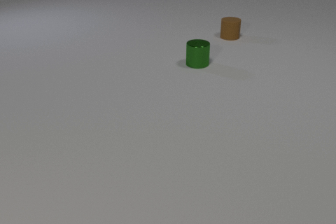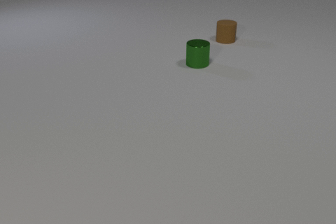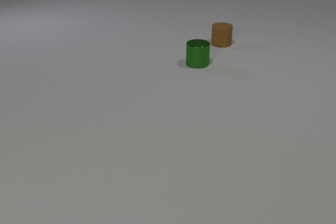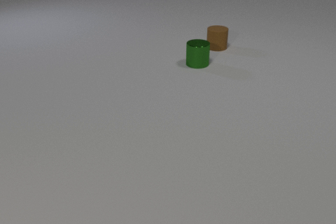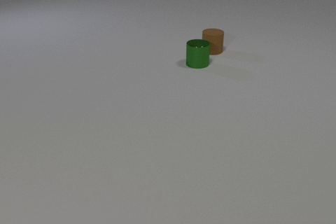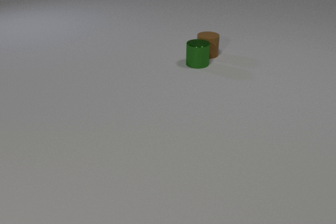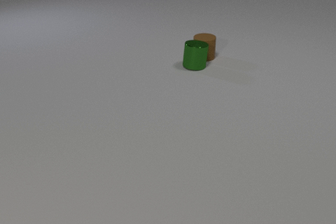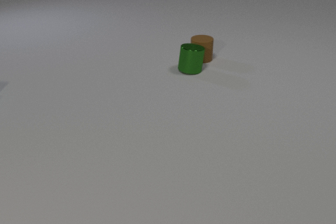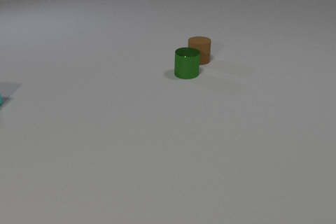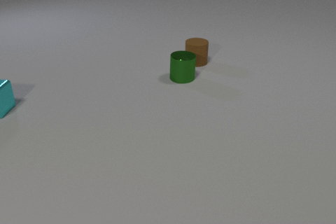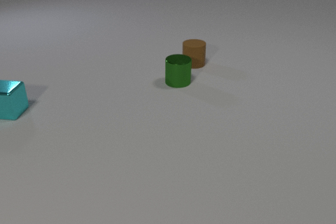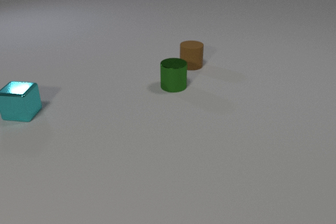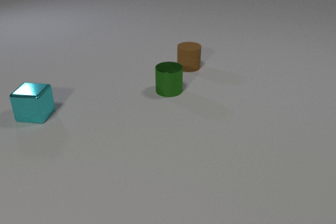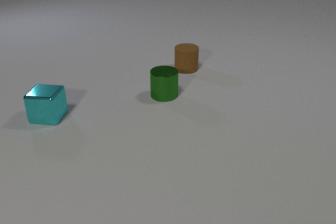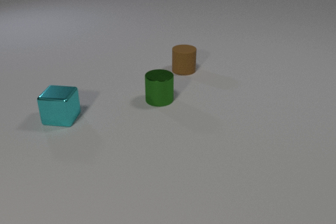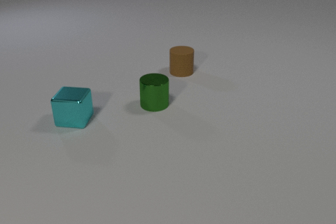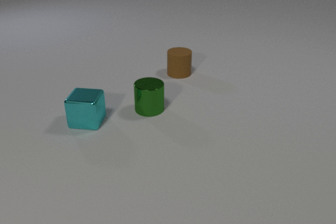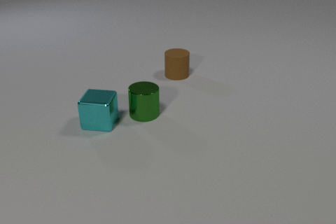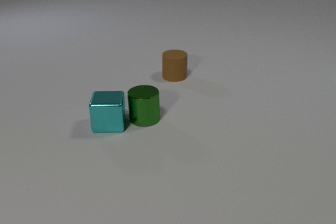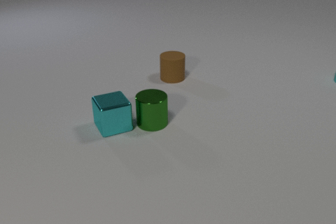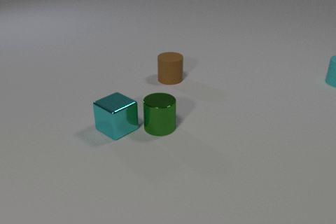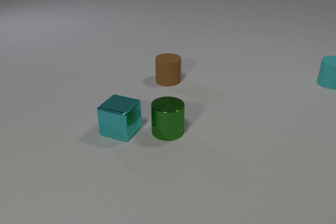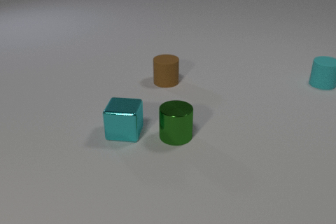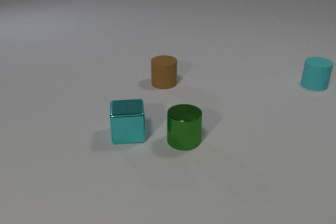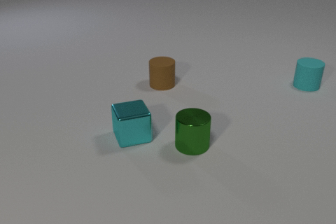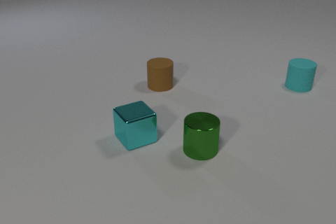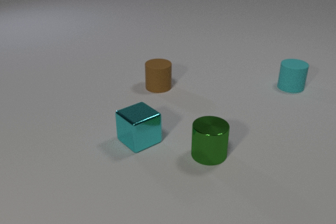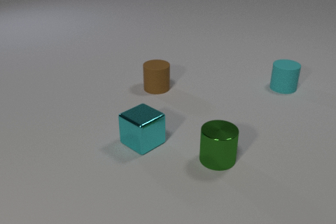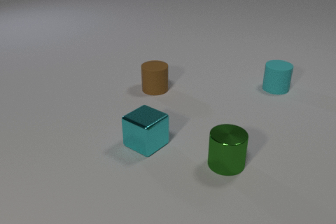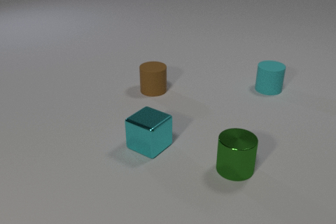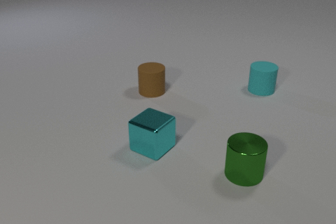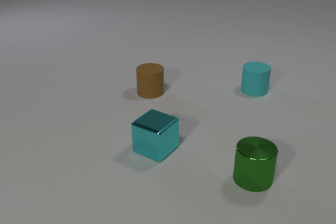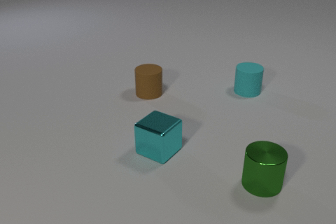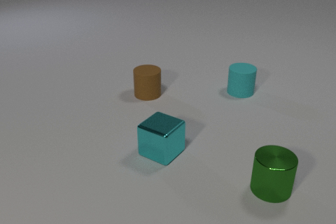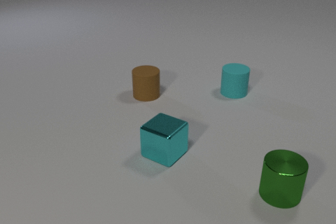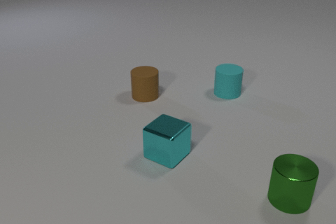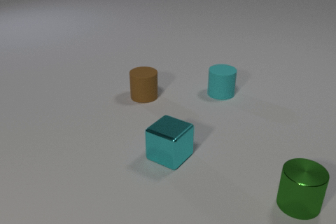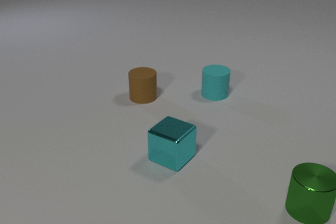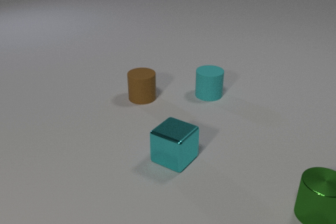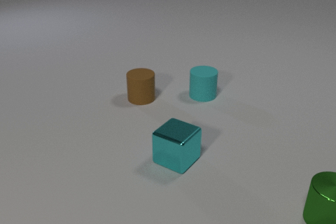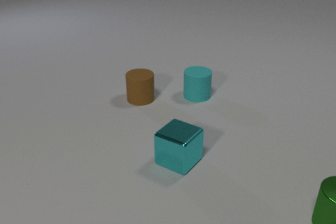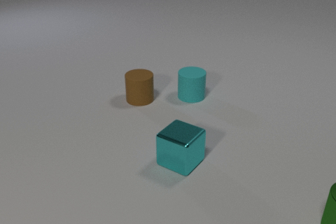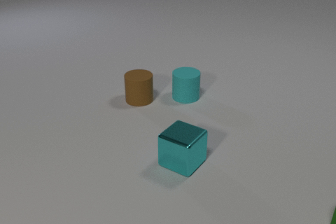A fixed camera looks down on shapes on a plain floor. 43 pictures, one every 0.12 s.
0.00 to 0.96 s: The brown rubber cylinder slides toward the camera and to the left. The green metal cylinder slides toward the camera and to the left. The brown rubber cylinder and the green metal cylinder collide.
0.96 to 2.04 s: The brown rubber cylinder slides toward the camera and to the left. The green metal cylinder slides toward the camera and to the left. The cyan metal cube slides to the right and toward the camera.
2.04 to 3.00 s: The brown rubber cylinder slides toward the camera and to the left. The green metal cylinder slides toward the camera and to the right. The cyan metal cube slides to the right and toward the camera, spins counterclockwise seen from above by about 135 degrees, its near face sliding to the right. The cyan rubber cylinder comes in at the right edge, slides to the left and toward the camera. The green metal cylinder and the cyan metal cube collide.
3.00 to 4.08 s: The brown rubber cylinder slides toward the camera and to the left. The green metal cylinder slides to the right and toward the camera. The cyan metal cube slides to the right and toward the camera, spins counterclockwise seen from above by about 30 degrees, its near face sliding to the right. The cyan rubber cylinder slides to the left and toward the camera.
4.08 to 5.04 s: The brown rubber cylinder slides toward the camera and to the left. The green metal cylinder slides to the right and toward the camera. The cyan metal cube slides to the right and toward the camera. The cyan rubber cylinder slides to the left.
What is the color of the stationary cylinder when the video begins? green.
How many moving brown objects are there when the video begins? 1.
What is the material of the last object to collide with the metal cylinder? metal.
